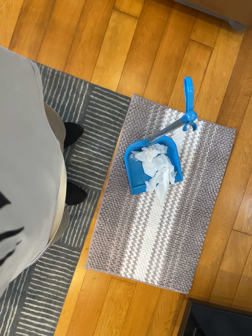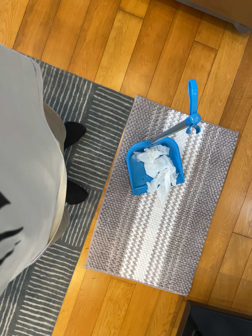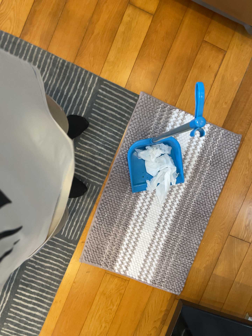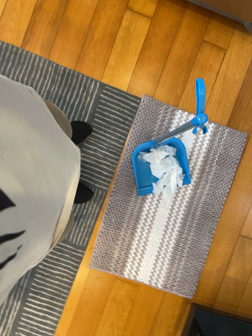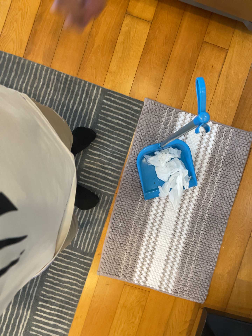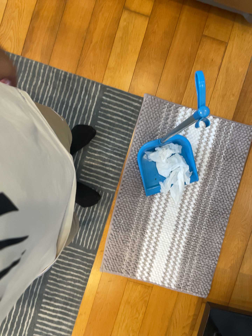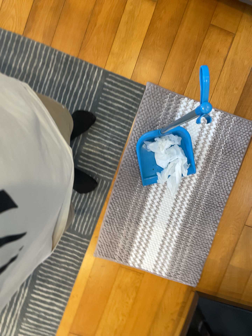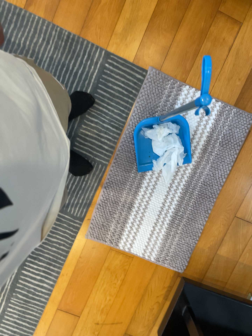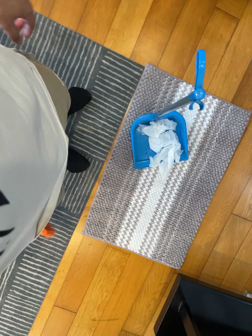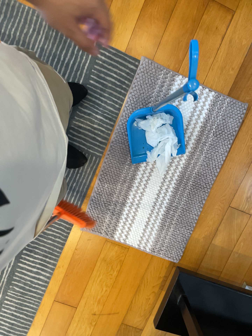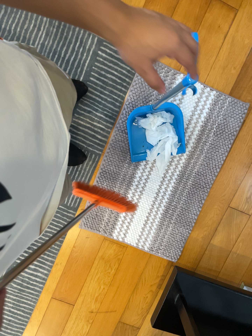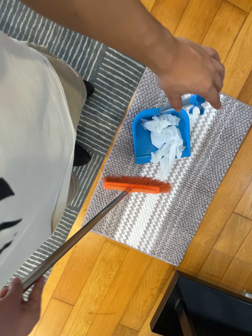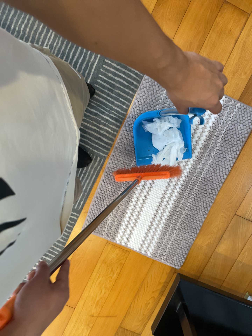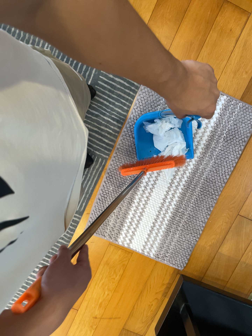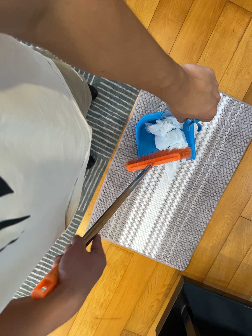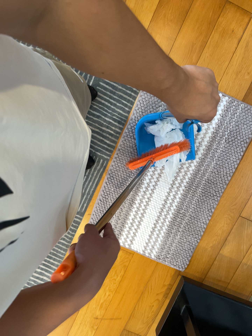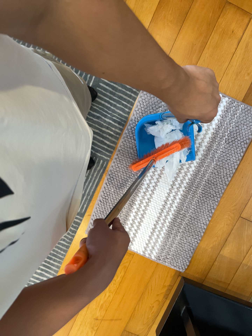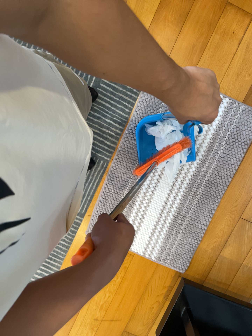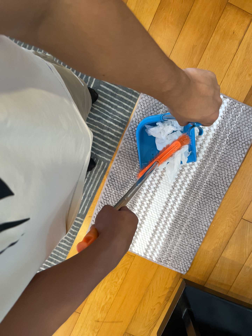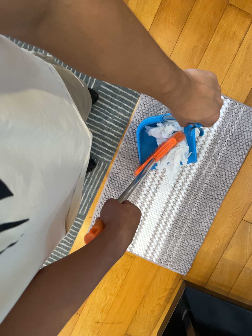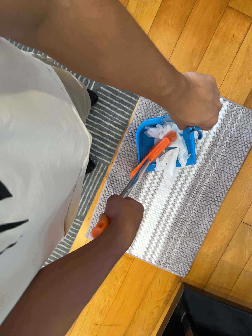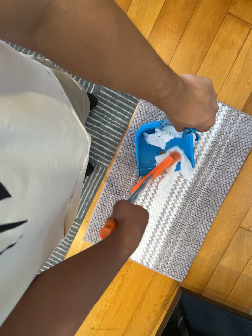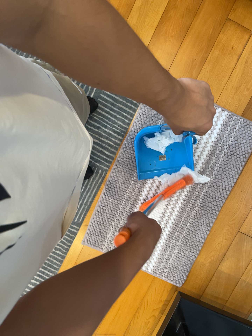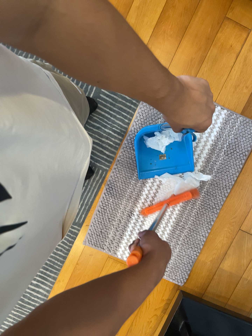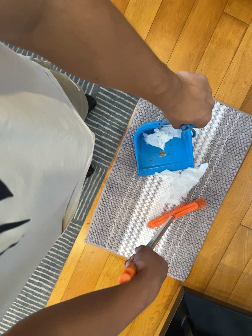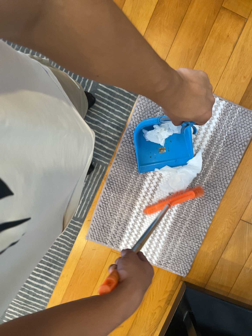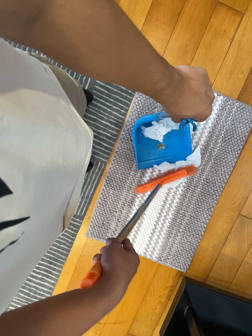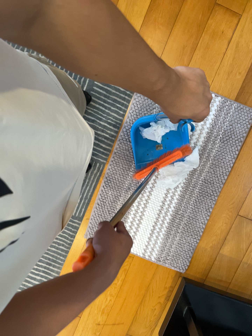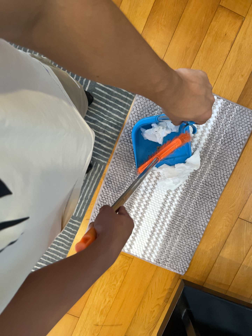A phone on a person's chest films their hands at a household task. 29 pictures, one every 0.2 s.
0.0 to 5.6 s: The camera travels to its right, about 8 cm.
The film runs backward here.
